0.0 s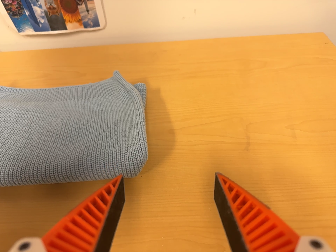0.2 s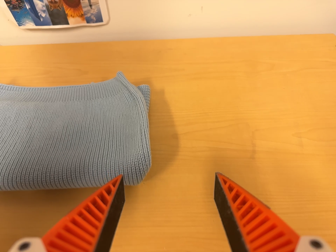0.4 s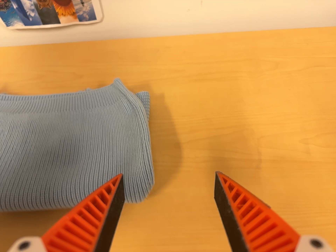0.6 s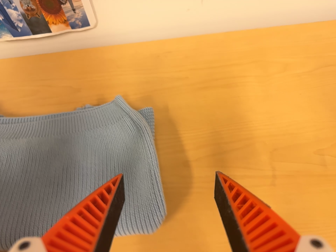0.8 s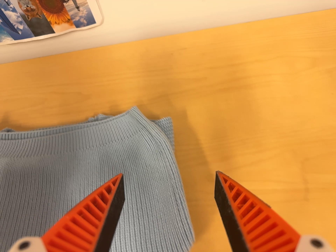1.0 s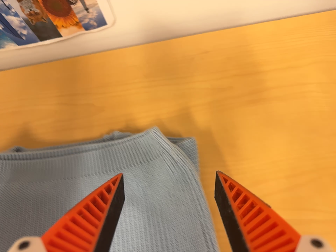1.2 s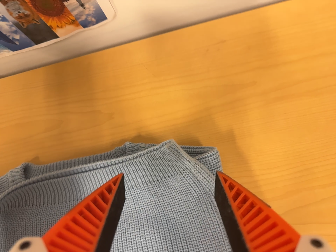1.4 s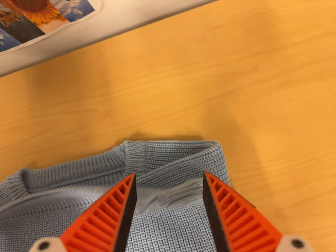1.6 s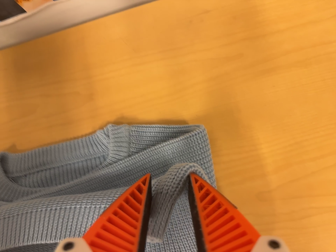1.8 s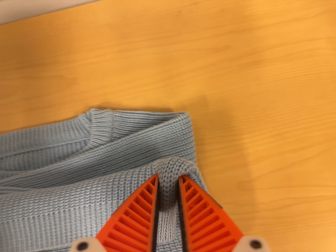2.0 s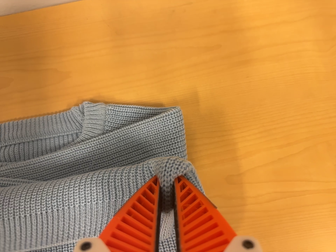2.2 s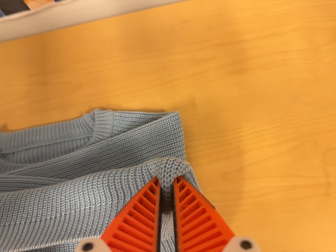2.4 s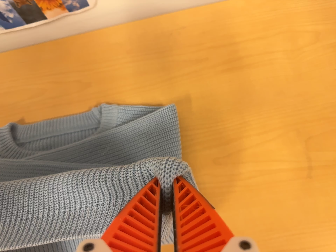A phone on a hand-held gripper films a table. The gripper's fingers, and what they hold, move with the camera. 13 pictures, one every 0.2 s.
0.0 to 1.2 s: The camera travels toward the top of its view, forward and to its left, about 34 cm. Its aim tips toward the bottom of its view by about 25 degrees.
1.2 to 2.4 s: The camera travels toward the bottom of its view, backward and to its right, about 12 cm, so close, fixed things drift upward.
The film runs backward here.
